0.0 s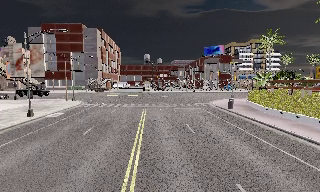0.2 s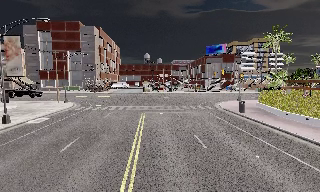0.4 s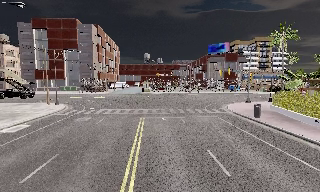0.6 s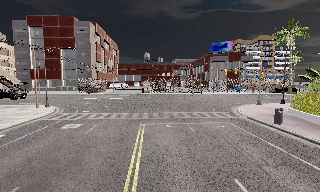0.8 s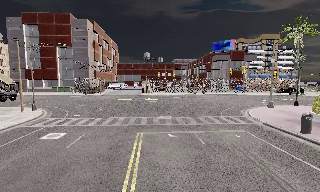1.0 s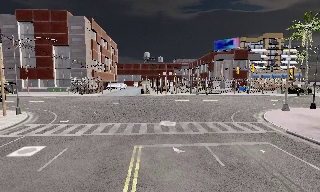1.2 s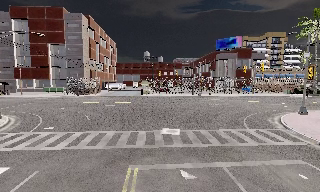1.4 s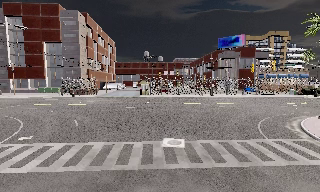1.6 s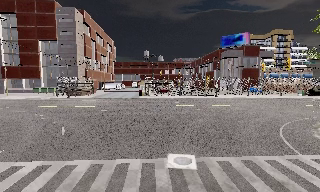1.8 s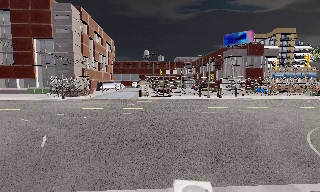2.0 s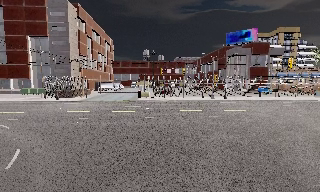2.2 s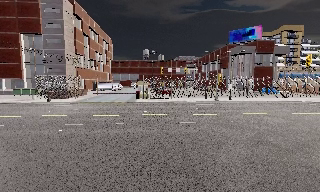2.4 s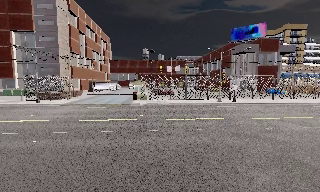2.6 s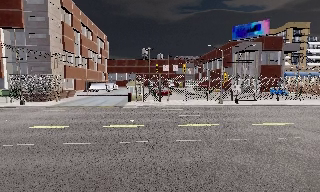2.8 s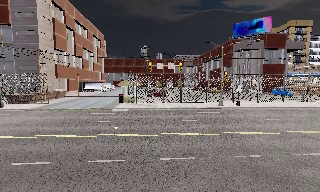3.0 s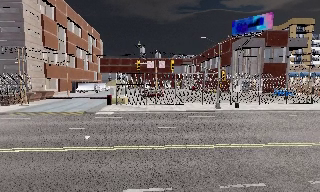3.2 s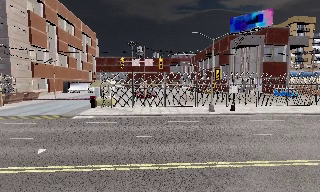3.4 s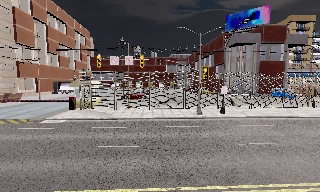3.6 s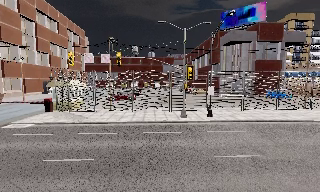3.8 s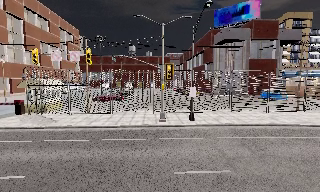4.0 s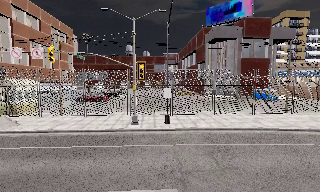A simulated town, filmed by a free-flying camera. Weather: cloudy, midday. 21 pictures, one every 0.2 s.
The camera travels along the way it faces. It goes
forward.
0.0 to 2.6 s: The camera travels forward, about 25 m, so what stands in front looms larger.
2.6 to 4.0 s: The camera travels forward and to its right, about 16 m, so what stands in front looms larger.
The film runs forward here.
